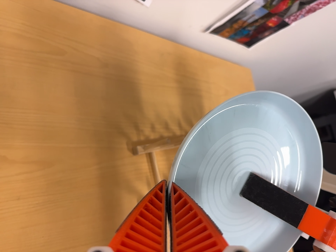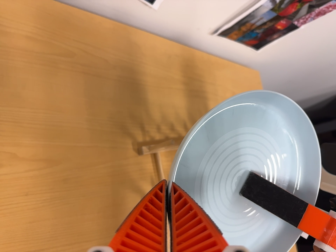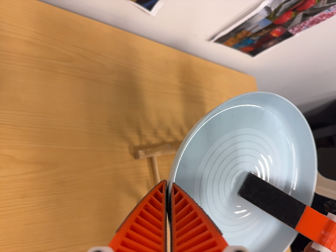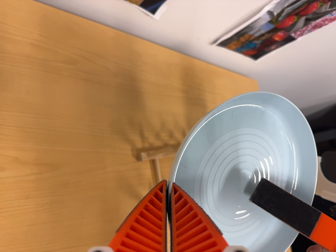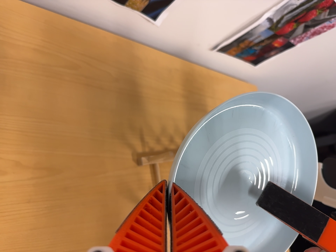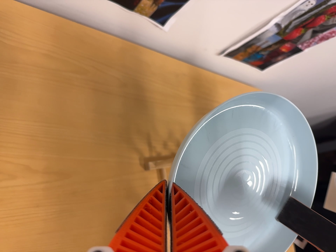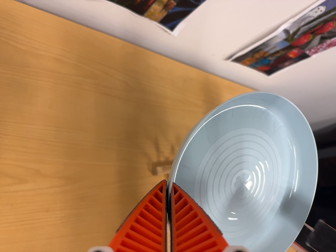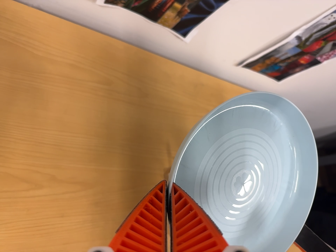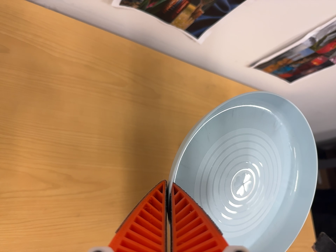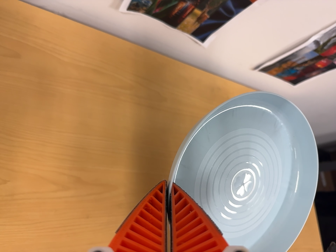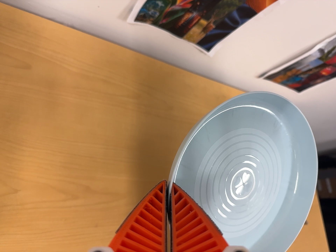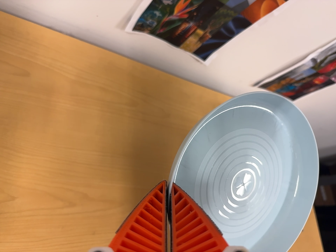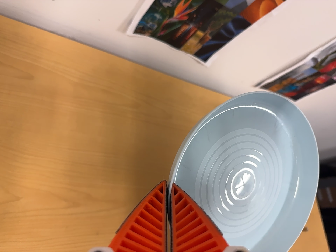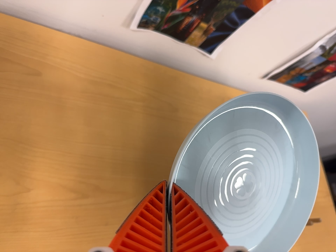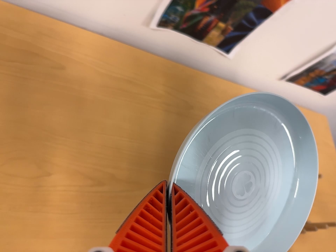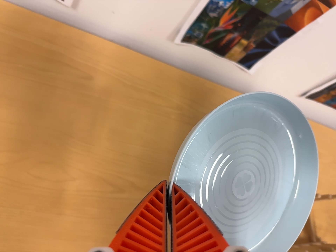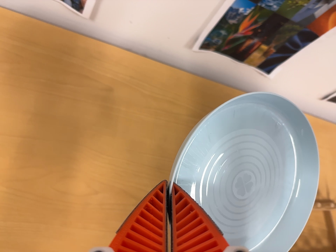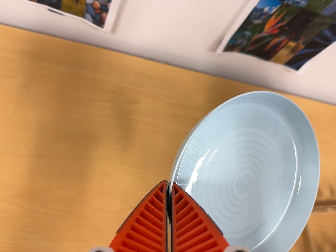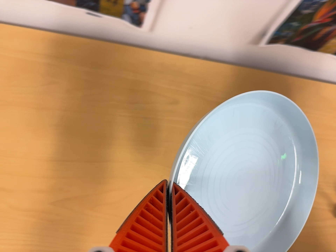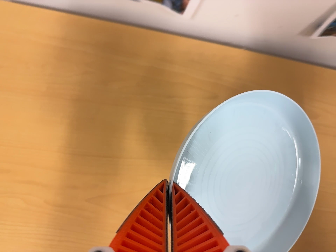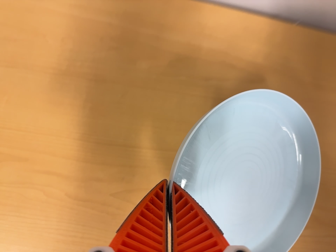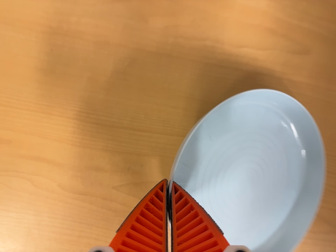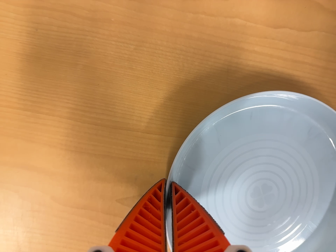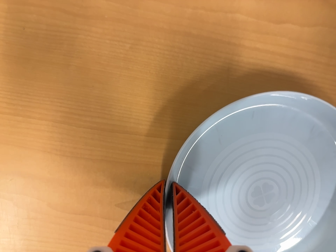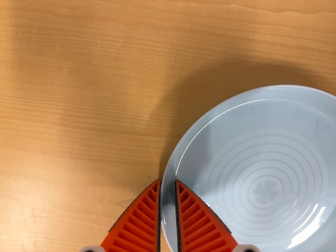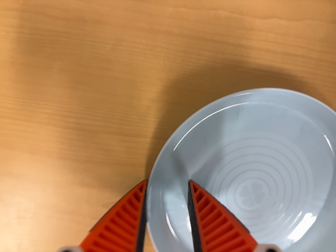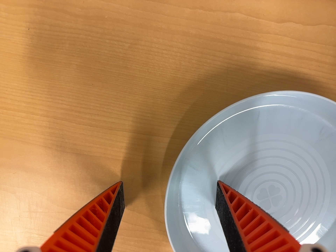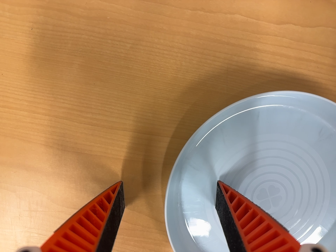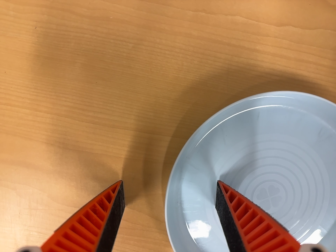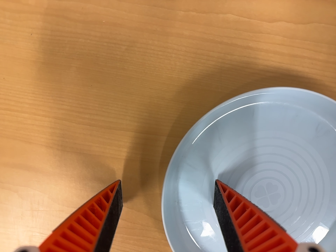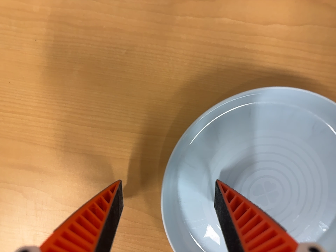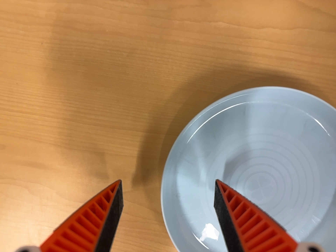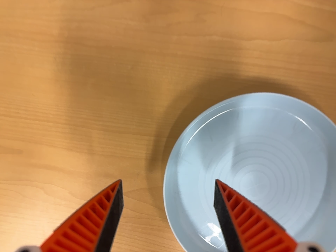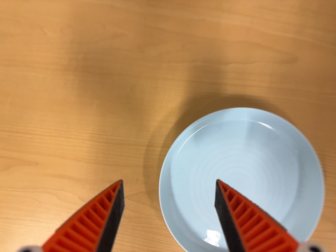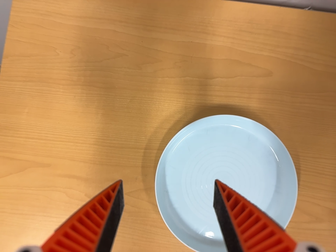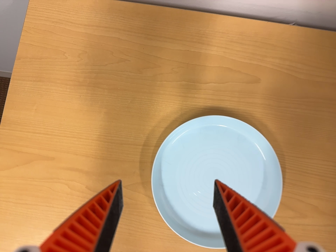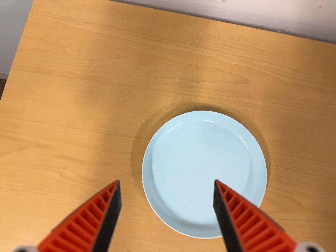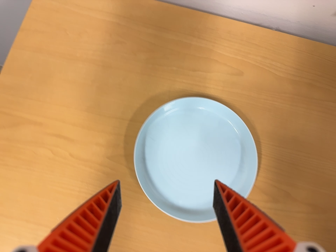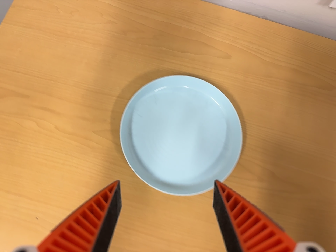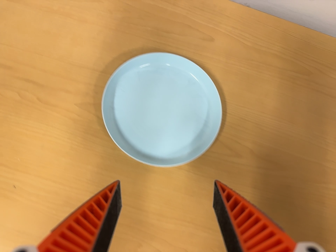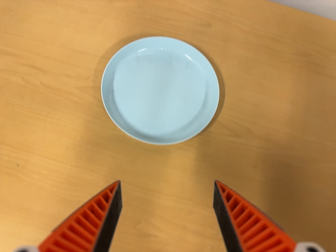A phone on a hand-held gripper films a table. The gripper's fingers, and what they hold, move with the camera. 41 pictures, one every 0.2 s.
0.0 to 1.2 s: The camera shifts only a little, or ends up much as it began.
1.2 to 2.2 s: The camera travels to its left, about 5 cm, so close, fixed things drift to the right.
2.2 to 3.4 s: The camera pans to its left by about 20 degrees.
3.4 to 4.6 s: The camera swings to its left by about 15 degrees, and the scene slides to the right. It travels forward, toward the top of its view and to its left, about 28 cm. Its aim tips toward the bottom of its view by about 30 degrees.
4.6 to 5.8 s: The camera shifts only a little, or ends up much as it began.
5.8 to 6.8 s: The camera travels backward, about 14 cm, so what stands in front gets smaller. Its aim tips toward the top of its view by about 10 degrees, and the scene shifts downward.
6.8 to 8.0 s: The camera travels toward the bottom of its view, about 24 cm. Its aim tips toward the top of its view by about 15 degrees. It rolls about its line of sight by about 10 degrees, and the scene rotates clockwise.
The film runs backward here.
